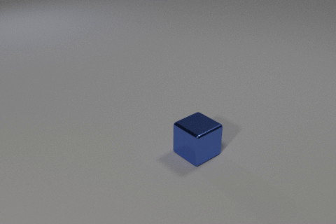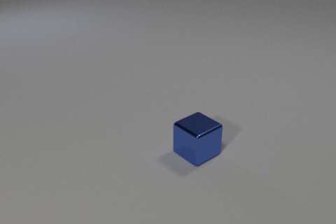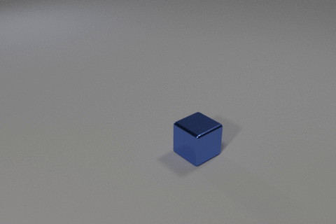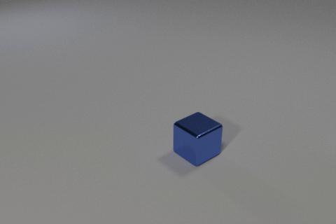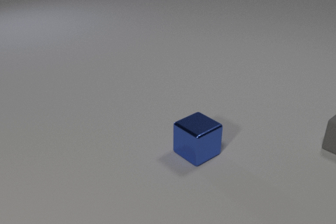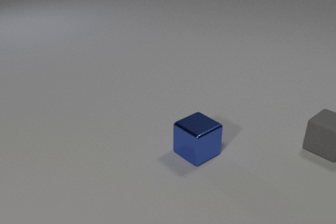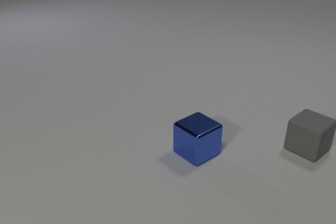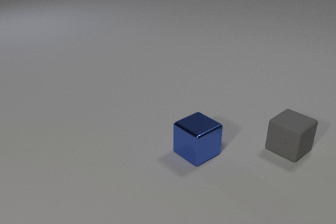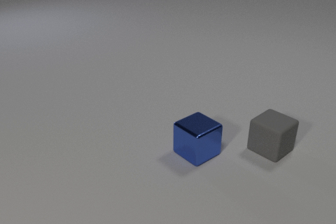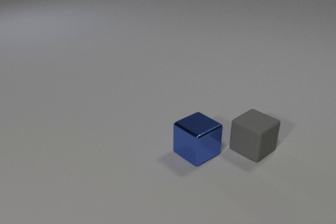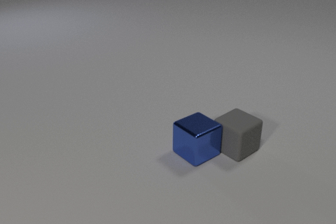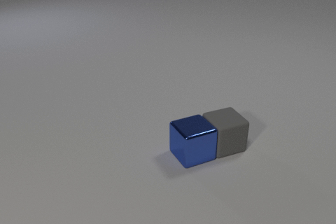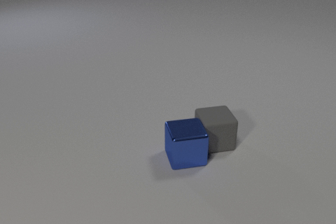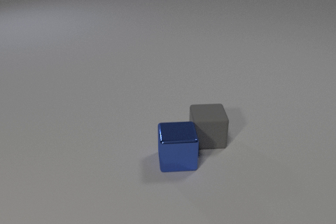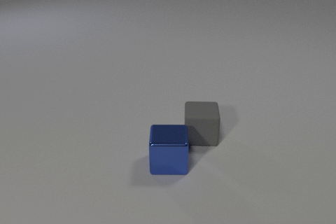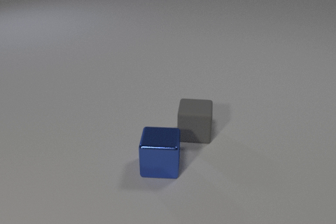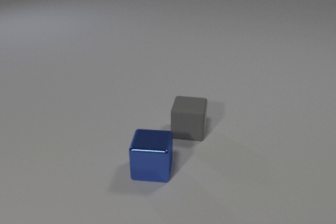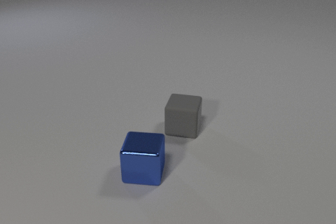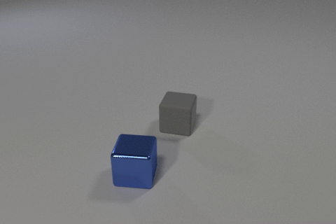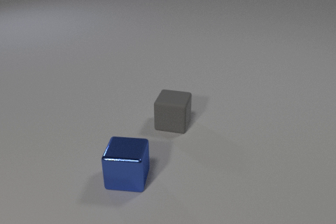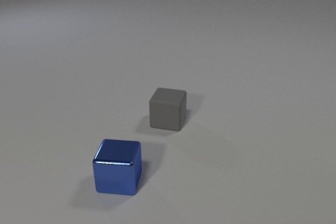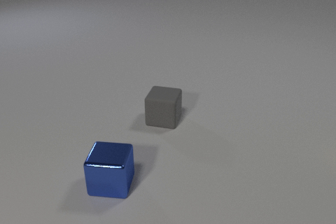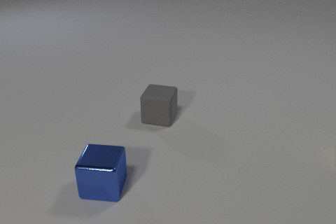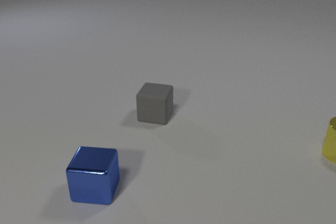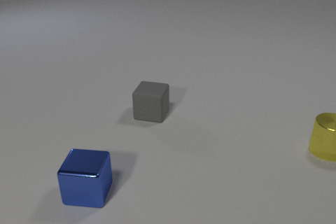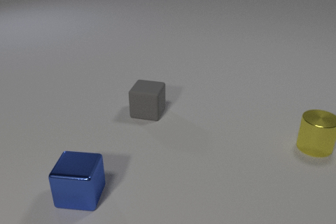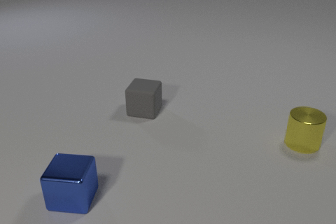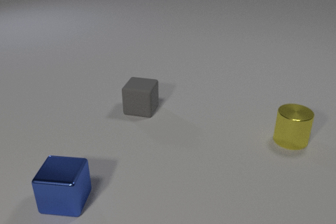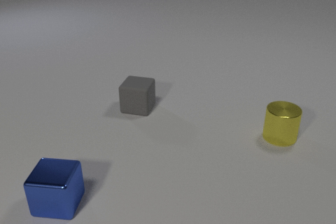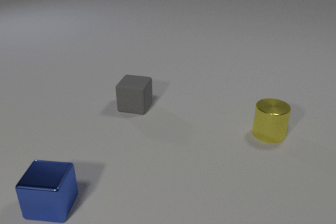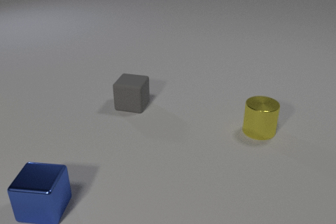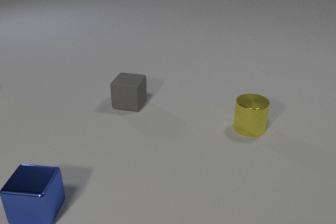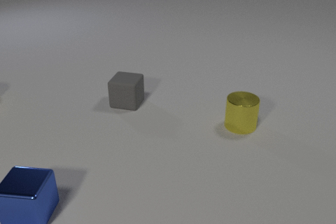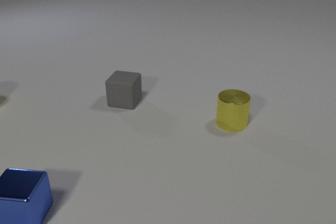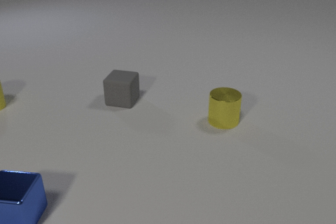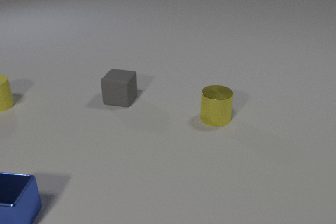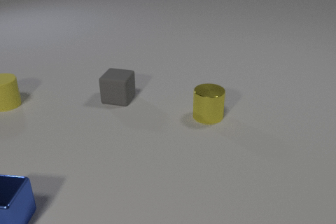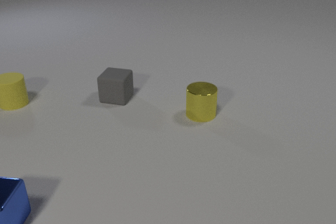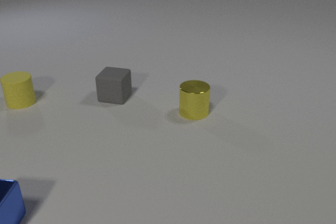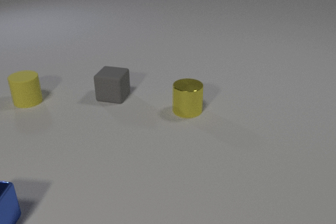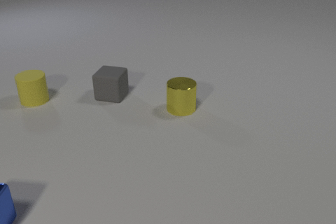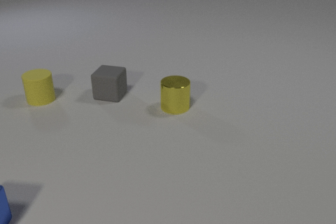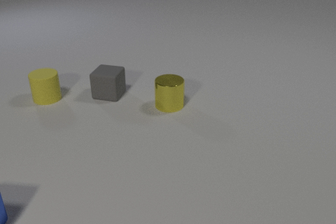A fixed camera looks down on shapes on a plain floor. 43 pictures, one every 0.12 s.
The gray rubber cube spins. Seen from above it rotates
clockwise.
The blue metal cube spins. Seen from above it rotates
clockwise.
0.00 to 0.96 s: The gray rubber cube comes in at the right edge, slides to the left and toward the camera.
0.96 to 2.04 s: The gray rubber cube slides to the left, spins clockwise seen from above by about 60 degrees, its near face sliding to the left. The blue metal cube slides to the left and toward the camera, spins clockwise seen from above by about 45 degrees, its near face sliding to the left. The gray rubber cube and the blue metal cube collide.
2.04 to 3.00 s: The gray rubber cube slides to the left and away from the camera. The blue metal cube slides to the left and toward the camera. The yellow metal cylinder comes in at the right edge, slides to the left.
3.00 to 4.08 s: The gray rubber cube slides away from the camera and to the left. The blue metal cube slides to the left. The yellow rubber cylinder comes in at the left edge. The yellow metal cylinder slides to the left.
4.08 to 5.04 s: The gray rubber cube slides away from the camera and to the left. The blue metal cube slides to the left. The yellow rubber cylinder slides to the right. The yellow metal cylinder slides to the left and away from the camera.
How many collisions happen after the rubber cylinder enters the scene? 0.
How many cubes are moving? 2.
What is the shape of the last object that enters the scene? cylinder.
